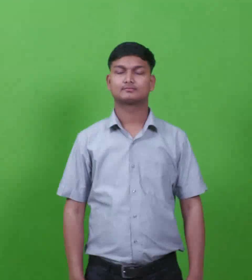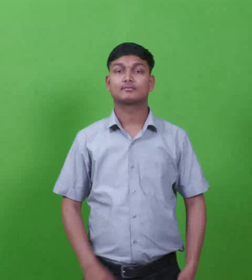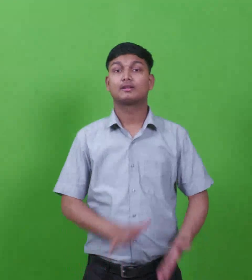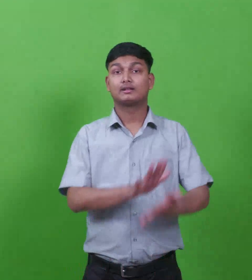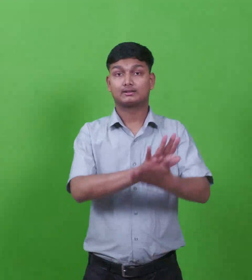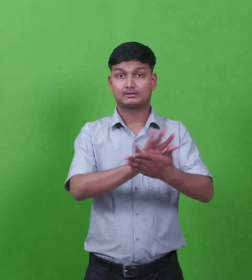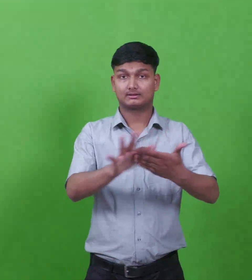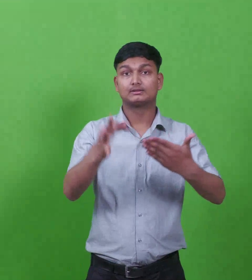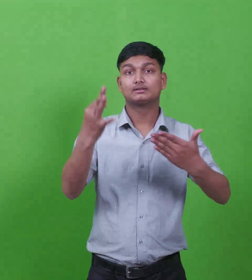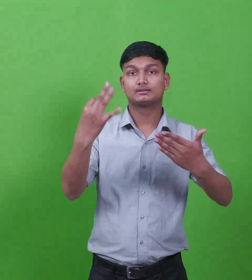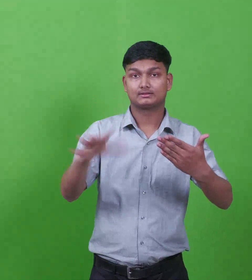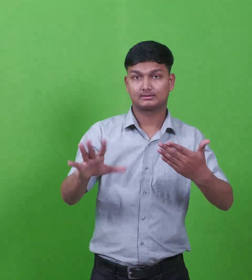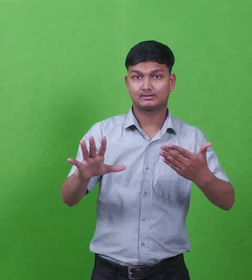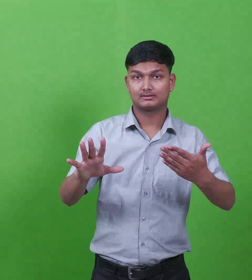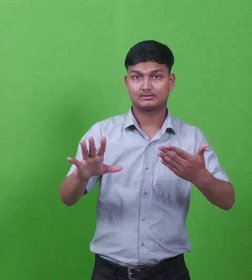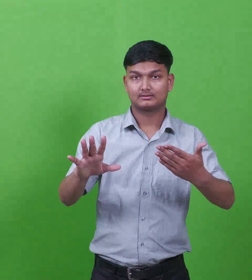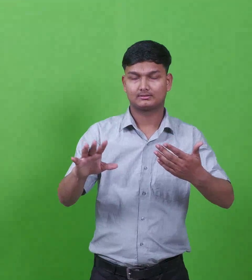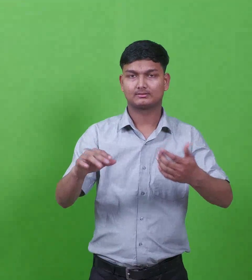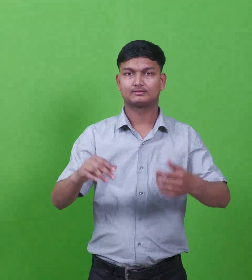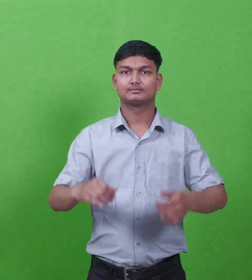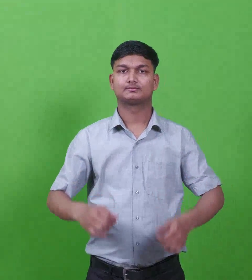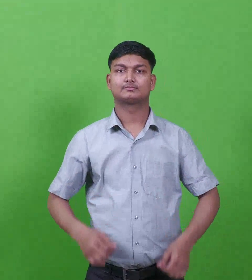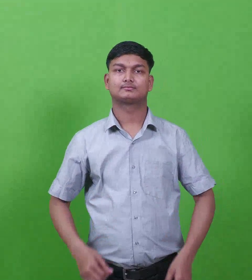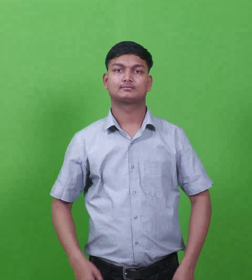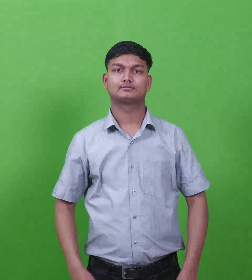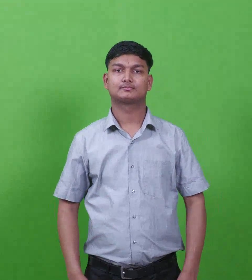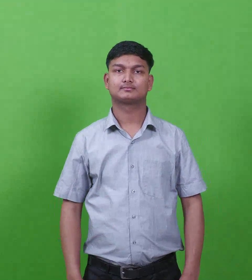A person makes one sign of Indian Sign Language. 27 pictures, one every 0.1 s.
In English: havilah
